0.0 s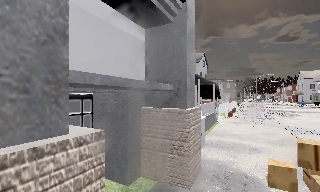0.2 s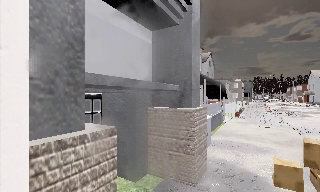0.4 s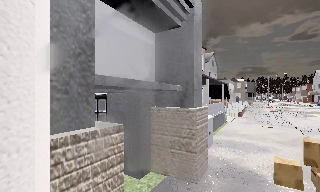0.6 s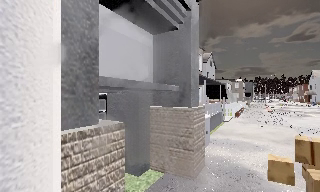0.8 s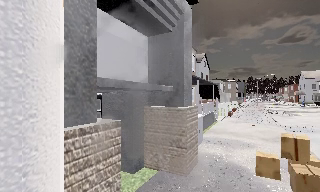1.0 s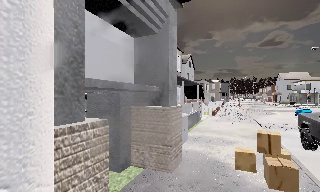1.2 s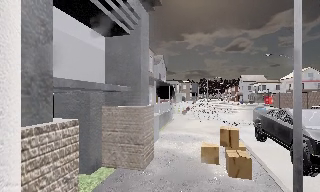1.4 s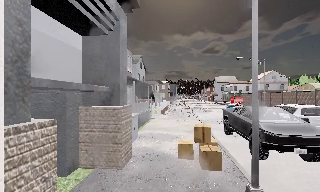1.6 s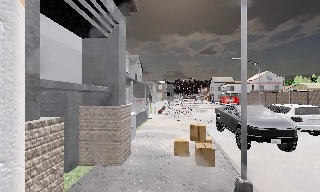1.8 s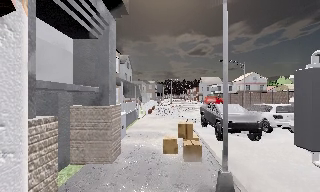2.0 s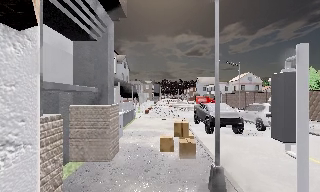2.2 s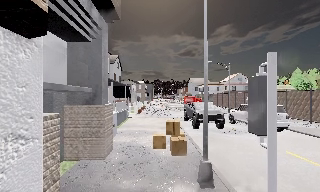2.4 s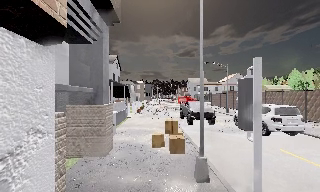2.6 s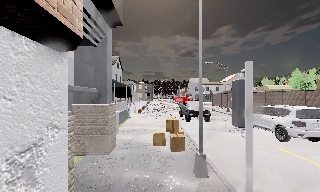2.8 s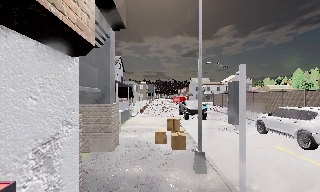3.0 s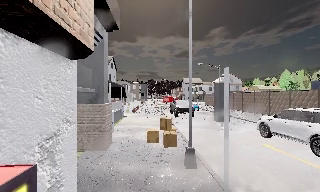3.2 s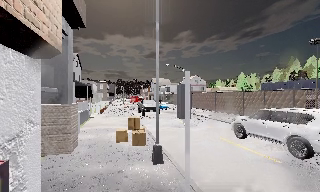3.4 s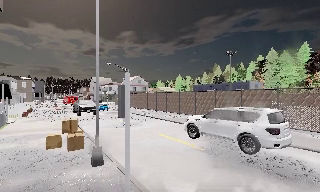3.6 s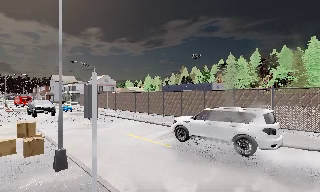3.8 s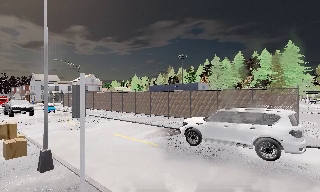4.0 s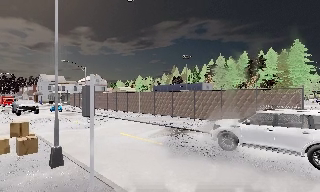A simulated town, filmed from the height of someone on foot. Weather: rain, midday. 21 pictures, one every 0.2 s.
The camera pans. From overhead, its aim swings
clockwise.
The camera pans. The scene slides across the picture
to the left.
0.0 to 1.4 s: The camera pans to its right, which is clockwise from overhead, by about 20 degrees. It travels backward, about 1.5 m, so what stands in front gets smaller.
1.4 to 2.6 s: The camera travels backward, about 1.5 m, so what stands in front gets smaller.
2.6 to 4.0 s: The scene slides to the left, as the camera pans about 45 degrees to its right. It travels backward, about 2 m.
The film runs backward here.
